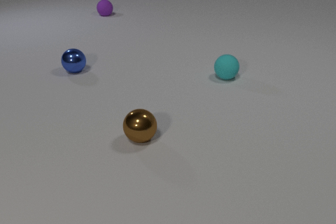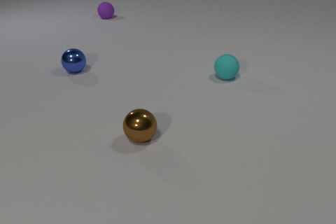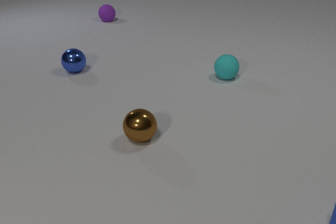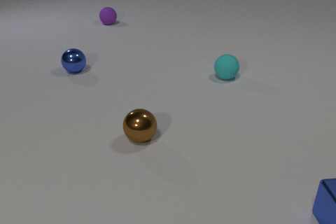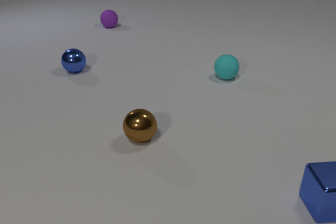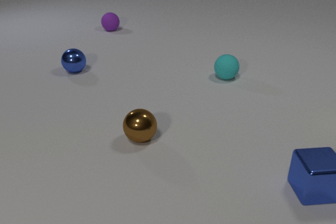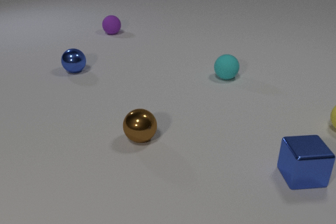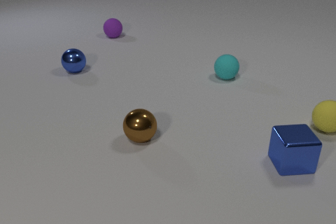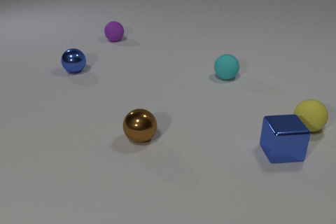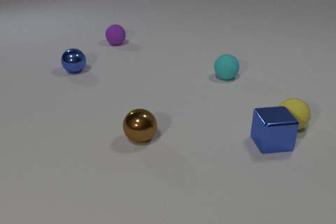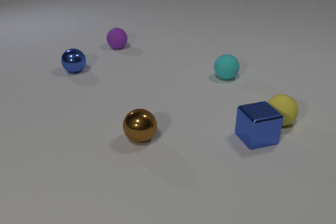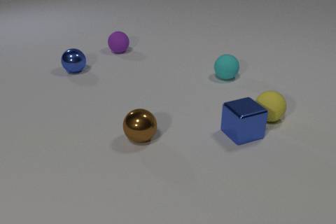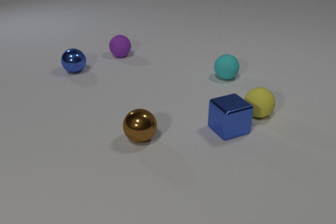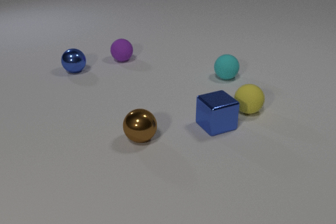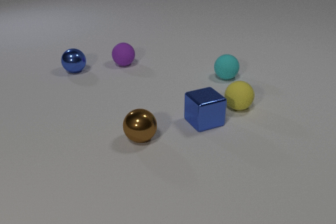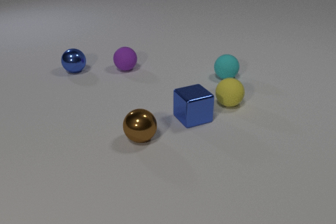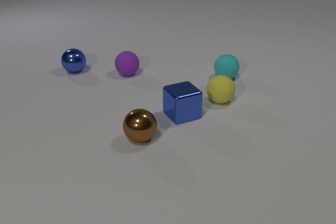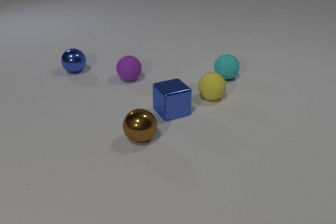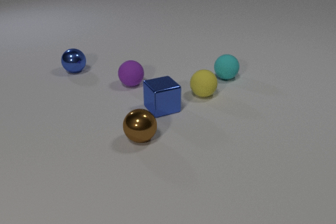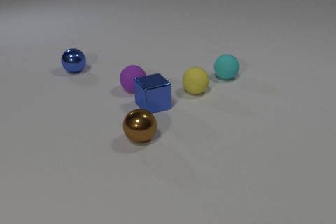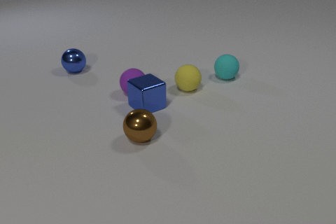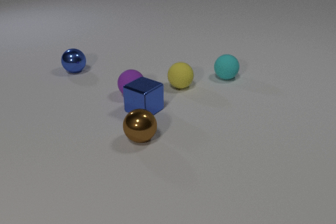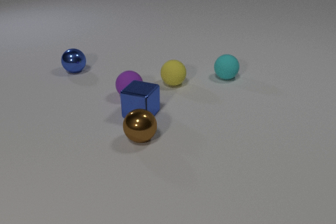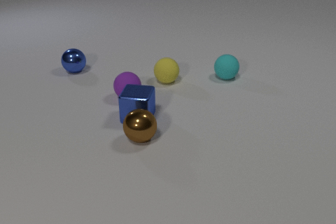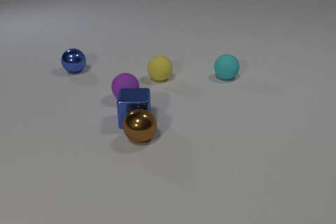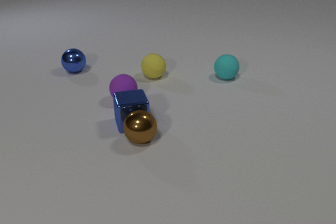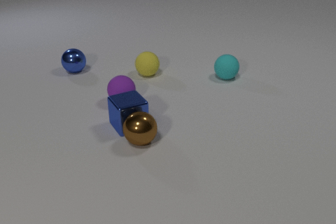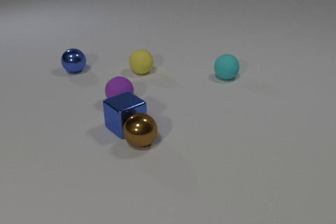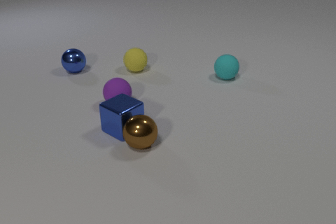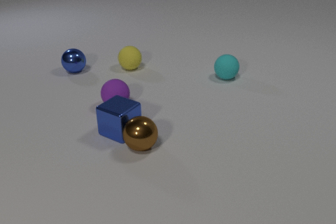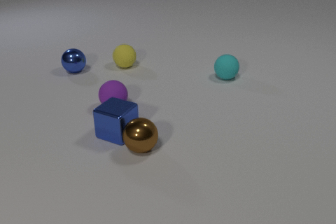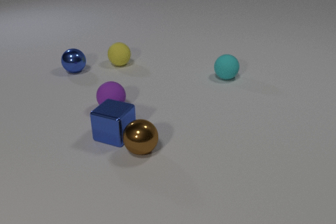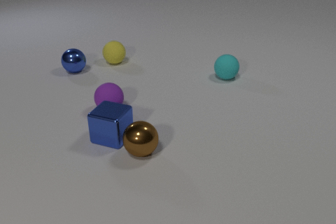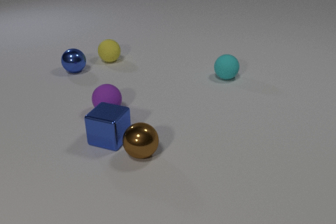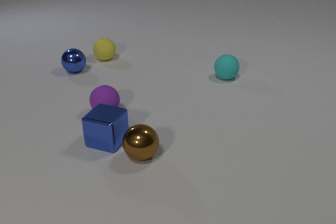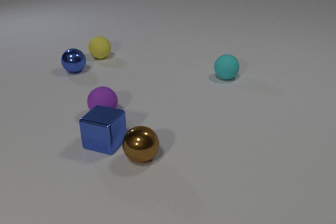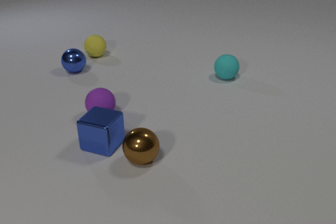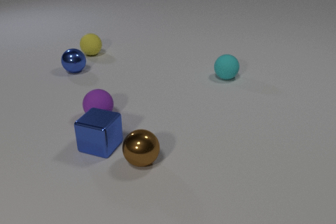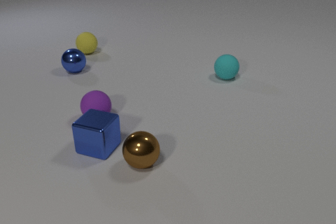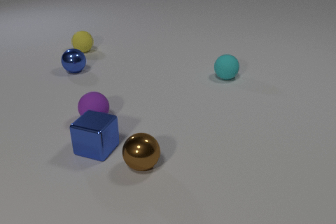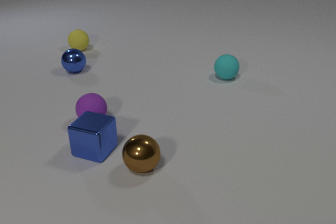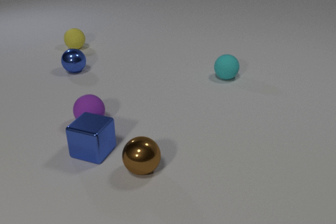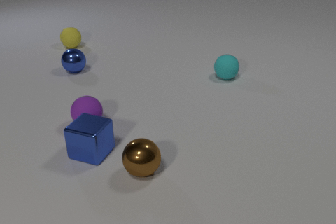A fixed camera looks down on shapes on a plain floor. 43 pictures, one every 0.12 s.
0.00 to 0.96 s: The blue metal cube comes in at the right edge, slides away from the camera and to the left. The yellow rubber sphere comes in at the right edge, rolls to the left. The purple rubber sphere rolls toward the camera.
0.96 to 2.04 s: The blue metal cube slides to the left and away from the camera. The yellow rubber sphere rolls to the left and away from the camera. The purple rubber sphere rolls toward the camera. The blue metal cube and the yellow rubber sphere collide.
2.04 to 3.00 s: The blue metal cube slides to the left and toward the camera, spins so that its near face slides to the right, counterclockwise seen from above. The yellow rubber sphere rolls to the left and away from the camera. The purple rubber sphere rolls toward the camera. The blue metal cube and the purple rubber sphere collide. The blue metal cube and the brown metal sphere collide.
3.00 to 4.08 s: The blue metal cube slides toward the camera and to the left, spins so that its near face slides to the right, counterclockwise seen from above. The yellow rubber sphere rolls away from the camera and to the left. The purple rubber sphere rolls toward the camera and to the left. The brown metal sphere rolls toward the camera.
4.08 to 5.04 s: The blue metal cube slides toward the camera and to the left. The yellow rubber sphere rolls away from the camera and to the left. The purple rubber sphere rolls toward the camera and to the left. The brown metal sphere rolls toward the camera.
How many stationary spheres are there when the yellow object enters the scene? 3.
What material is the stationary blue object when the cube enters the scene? metal.
What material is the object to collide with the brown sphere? metal.
